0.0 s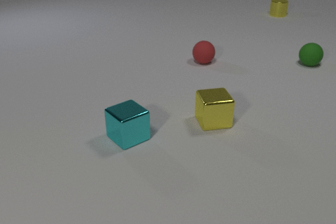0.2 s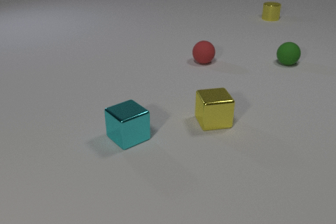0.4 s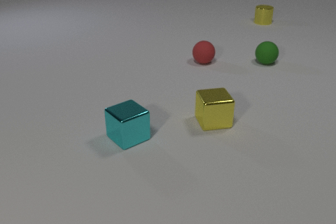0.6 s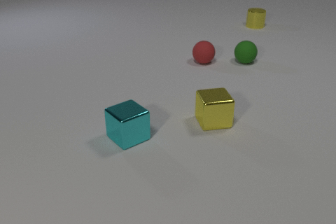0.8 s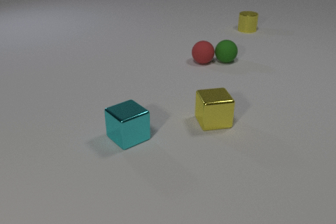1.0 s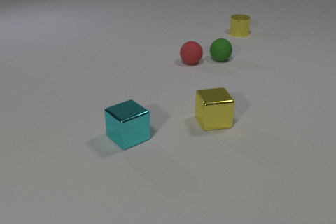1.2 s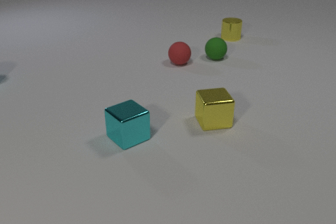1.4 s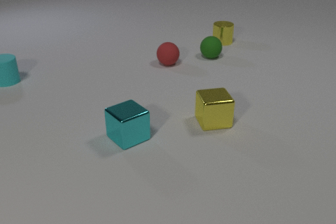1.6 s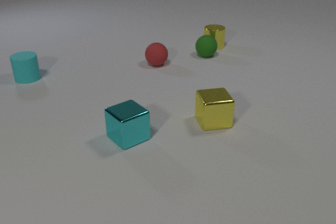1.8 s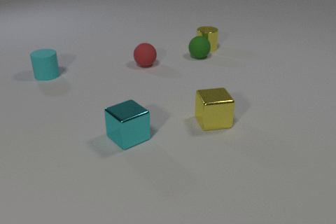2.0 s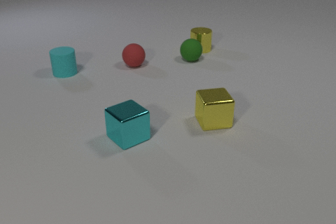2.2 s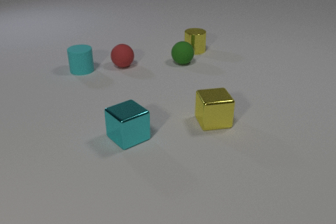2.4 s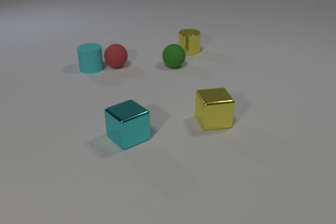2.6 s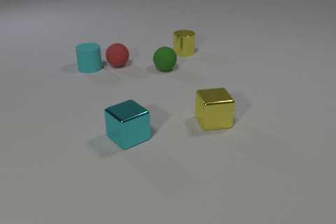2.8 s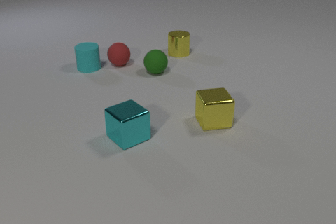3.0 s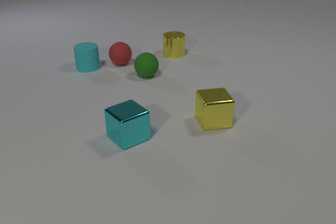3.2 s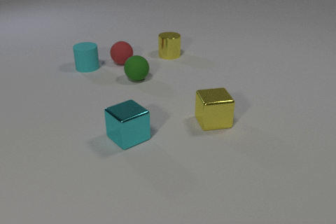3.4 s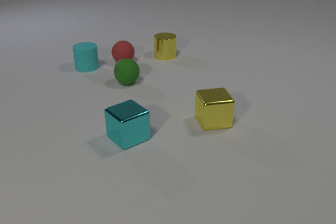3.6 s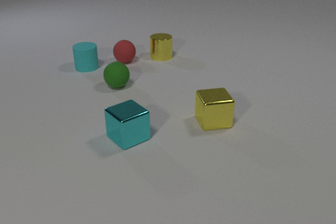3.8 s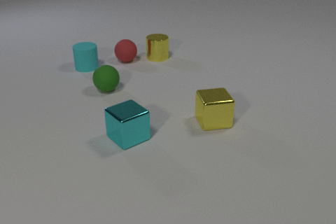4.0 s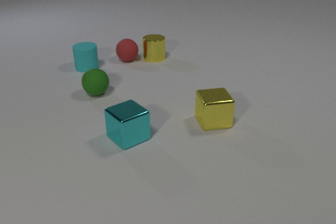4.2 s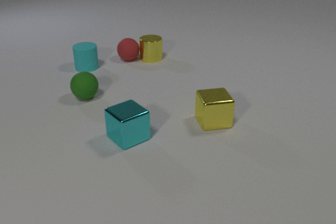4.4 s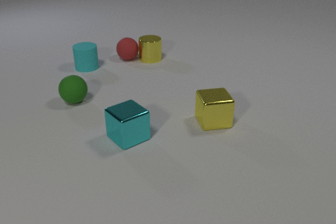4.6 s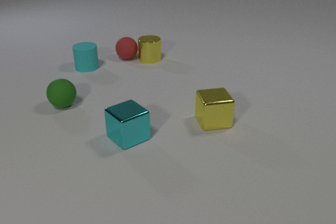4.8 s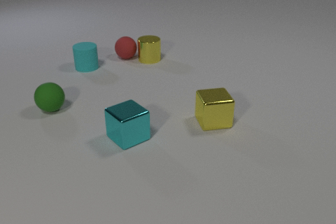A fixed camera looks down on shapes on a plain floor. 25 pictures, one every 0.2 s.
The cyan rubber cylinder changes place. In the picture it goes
to the right.
The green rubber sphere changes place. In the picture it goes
to the left.
0.0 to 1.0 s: The green rubber sphere rolls to the left. The red rubber sphere rolls to the left. The yellow metal cylinder slides toward the camera and to the left. The green rubber sphere and the red rubber sphere collide.
1.0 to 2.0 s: The green rubber sphere rolls to the left. The red rubber sphere rolls to the left. The yellow metal cylinder slides toward the camera and to the left. The cyan rubber cylinder comes in at the left edge, slides to the right. The green rubber sphere and the yellow metal cylinder collide.
2.0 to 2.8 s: The green rubber sphere rolls to the left and toward the camera. The red rubber sphere rolls to the left. The yellow metal cylinder slides to the left and toward the camera. The cyan rubber cylinder slides to the right. The red rubber sphere and the cyan rubber cylinder collide.
2.8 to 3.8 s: The green rubber sphere rolls to the left and toward the camera. The red rubber sphere rolls away from the camera and to the right. The yellow metal cylinder slides to the left and toward the camera.
3.8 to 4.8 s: The green rubber sphere rolls to the left and toward the camera. The red rubber sphere rolls away from the camera. The yellow metal cylinder slides to the left and toward the camera. The red rubber sphere and the yellow metal cylinder collide.
How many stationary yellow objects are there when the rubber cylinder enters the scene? 1.
What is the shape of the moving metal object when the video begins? cylinder.
How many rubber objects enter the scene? 1.
